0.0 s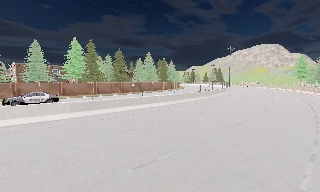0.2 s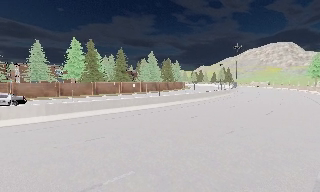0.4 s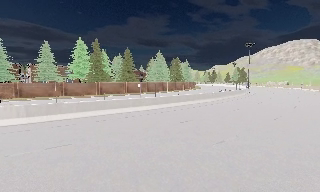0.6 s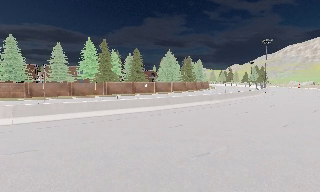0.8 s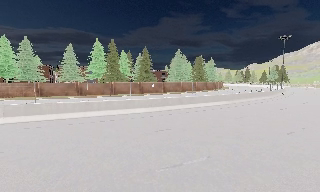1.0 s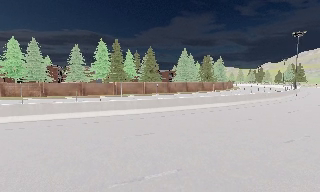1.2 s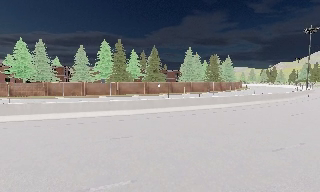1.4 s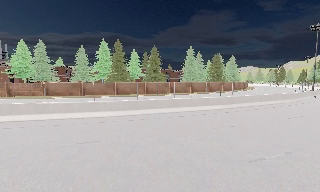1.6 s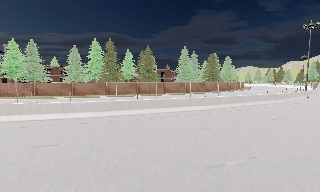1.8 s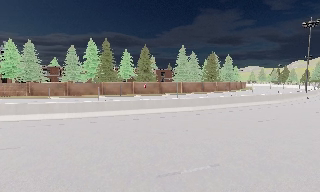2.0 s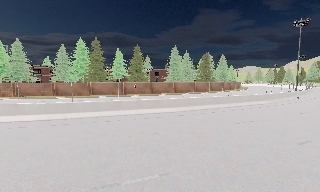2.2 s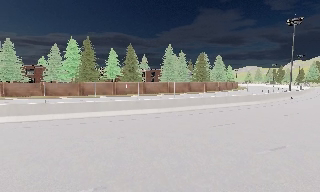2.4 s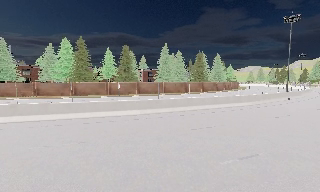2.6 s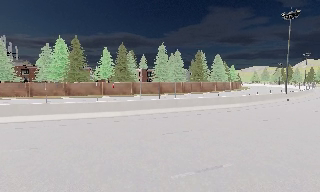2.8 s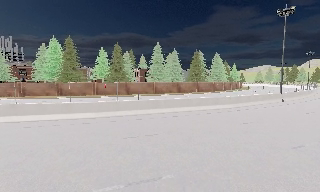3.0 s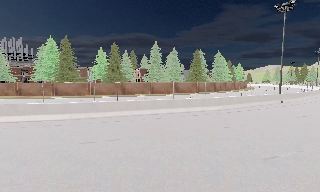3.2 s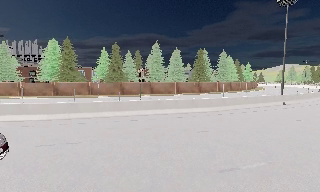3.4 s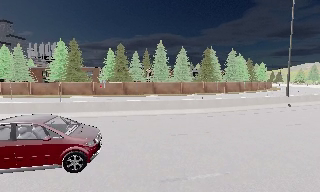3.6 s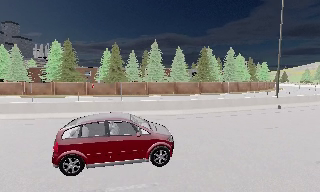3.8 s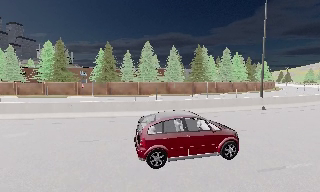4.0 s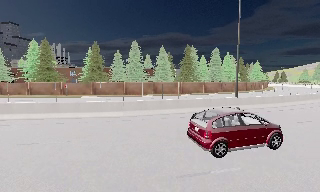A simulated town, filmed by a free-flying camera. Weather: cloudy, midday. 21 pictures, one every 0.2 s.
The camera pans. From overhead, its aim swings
counterclockwise.
0.0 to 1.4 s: The camera pans to its left, which is counterclockwise from overhead, by about 30 degrees. It travels to its right and forward, about 13 m.
1.4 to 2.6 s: The camera travels to its right, about 10 m, so close, fixed things drift to the left.
2.6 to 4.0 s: The camera pans to its left, which is counterclockwise from overhead, by about 15 degrees. It travels to its right, about 15 m, so close, fixed things drift to the left.
The film runs forward here.
